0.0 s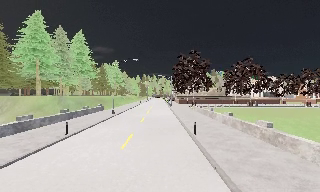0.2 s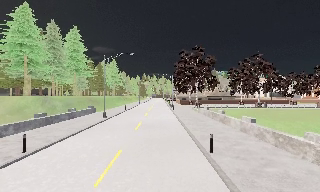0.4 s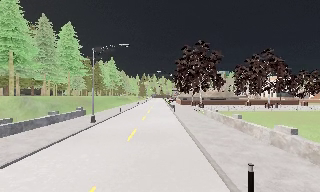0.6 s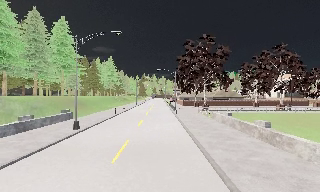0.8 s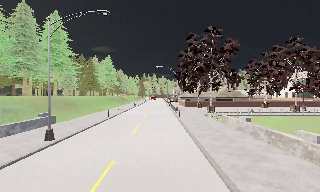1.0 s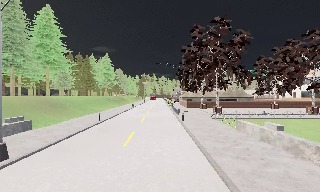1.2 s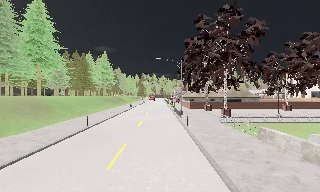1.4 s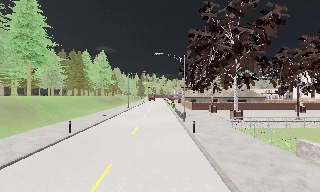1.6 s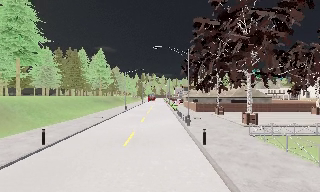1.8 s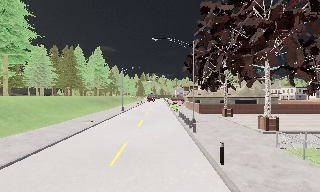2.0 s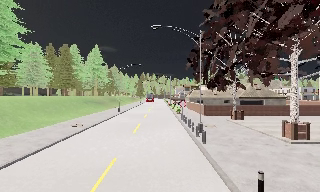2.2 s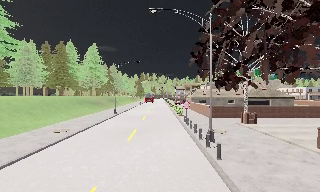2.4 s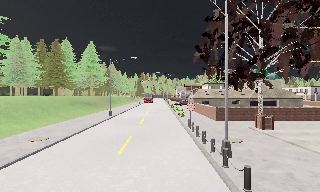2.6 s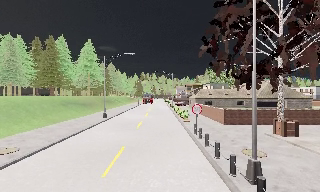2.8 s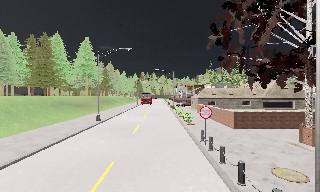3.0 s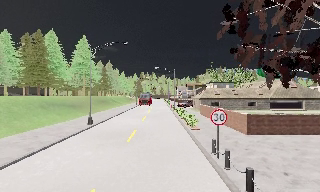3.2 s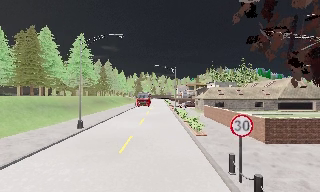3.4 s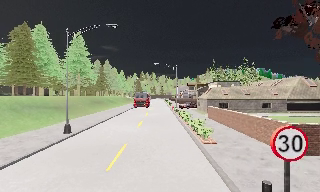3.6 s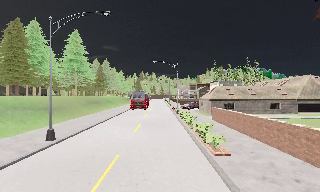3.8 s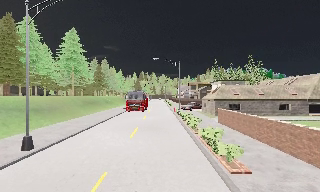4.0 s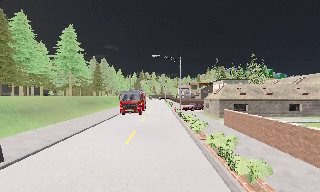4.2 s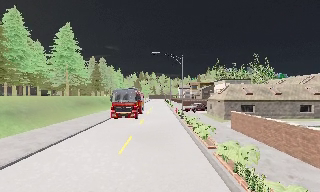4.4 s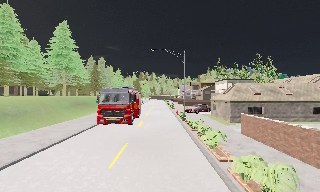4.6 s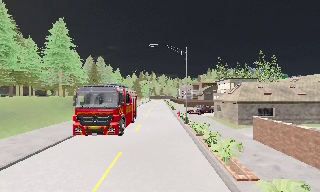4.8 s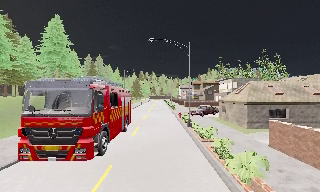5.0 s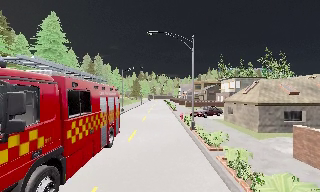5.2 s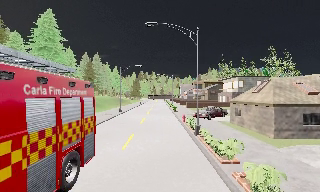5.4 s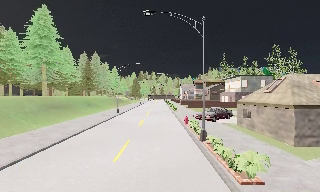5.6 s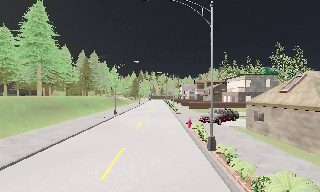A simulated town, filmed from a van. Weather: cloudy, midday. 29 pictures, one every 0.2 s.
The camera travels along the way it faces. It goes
forward.
0.0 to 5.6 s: The camera travels forward, about 60 m, so what stands in front looms larger. It loses speed.
The film runs forward here.
